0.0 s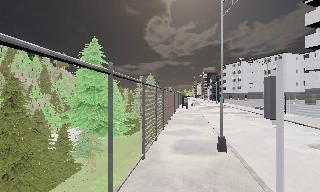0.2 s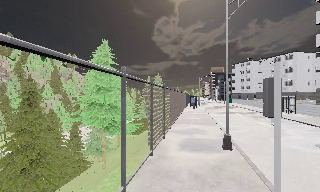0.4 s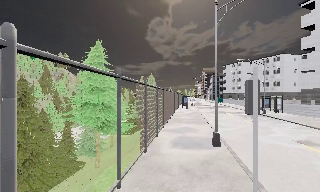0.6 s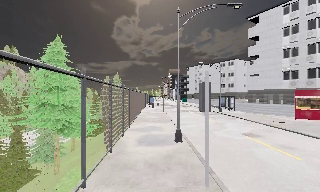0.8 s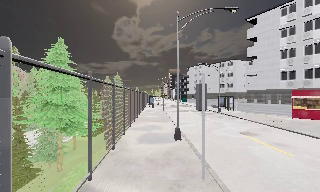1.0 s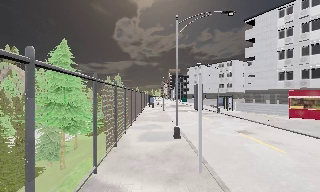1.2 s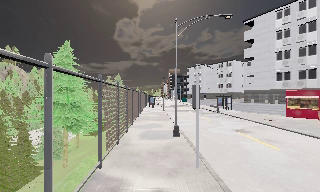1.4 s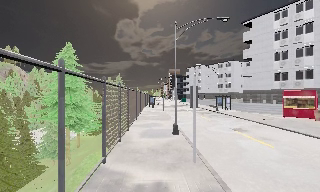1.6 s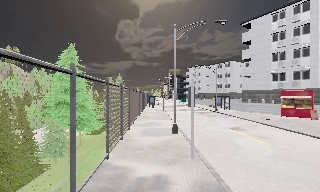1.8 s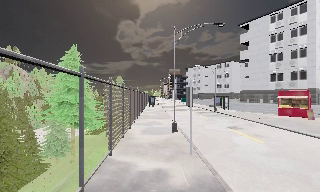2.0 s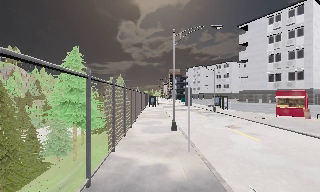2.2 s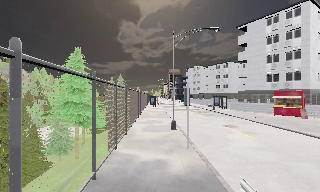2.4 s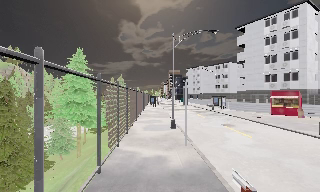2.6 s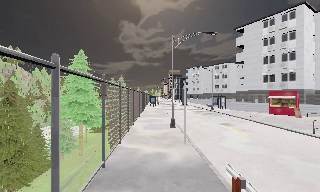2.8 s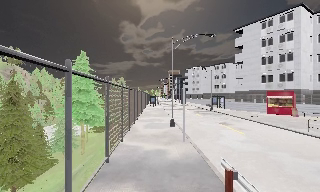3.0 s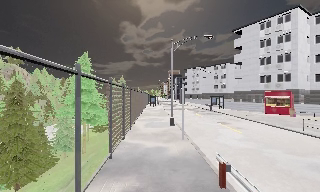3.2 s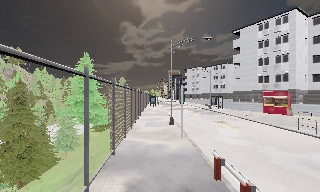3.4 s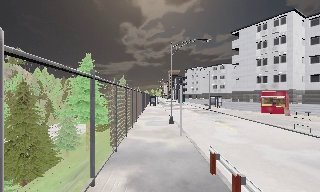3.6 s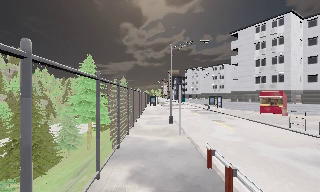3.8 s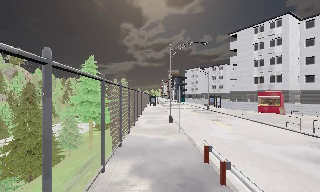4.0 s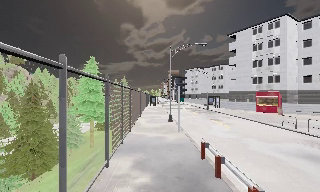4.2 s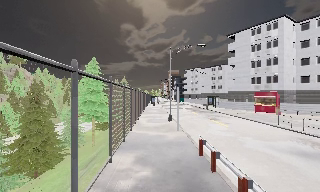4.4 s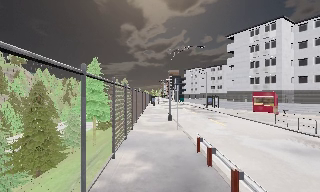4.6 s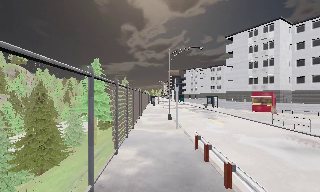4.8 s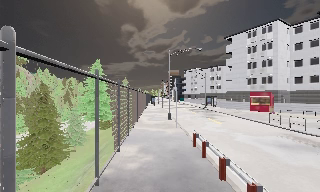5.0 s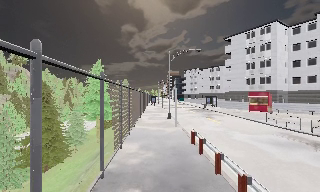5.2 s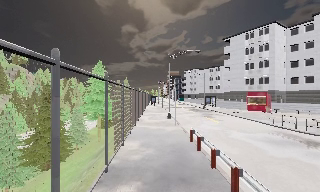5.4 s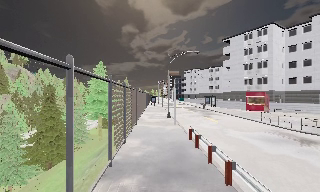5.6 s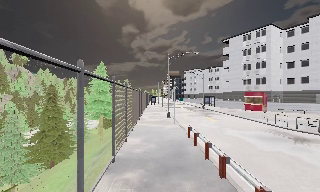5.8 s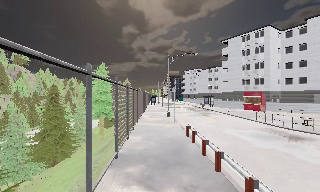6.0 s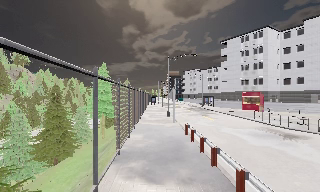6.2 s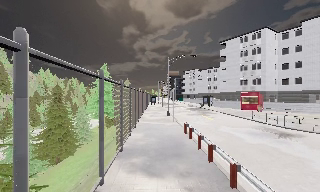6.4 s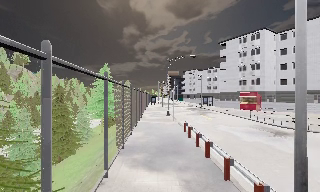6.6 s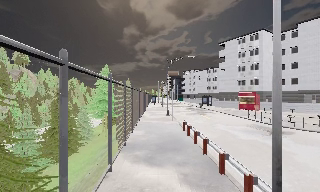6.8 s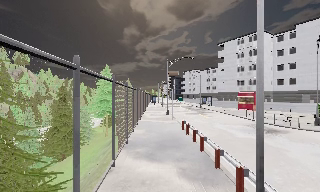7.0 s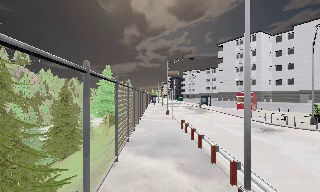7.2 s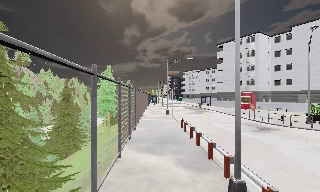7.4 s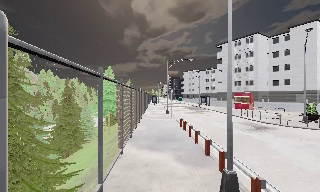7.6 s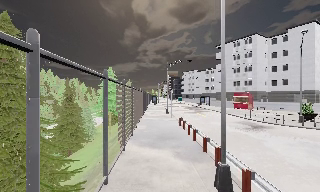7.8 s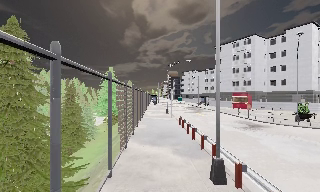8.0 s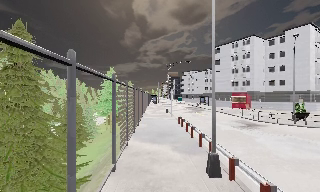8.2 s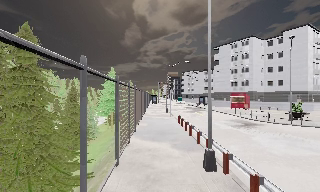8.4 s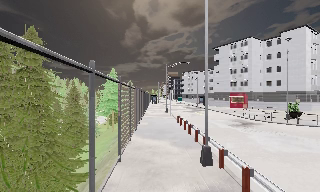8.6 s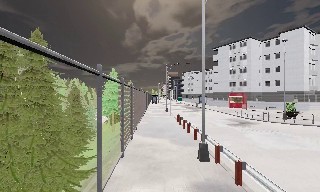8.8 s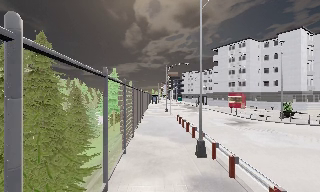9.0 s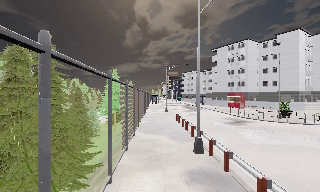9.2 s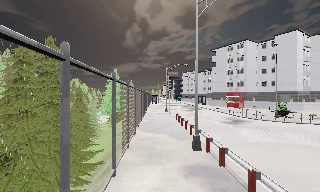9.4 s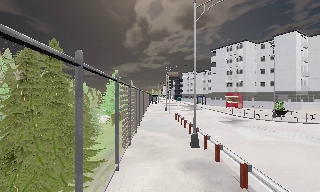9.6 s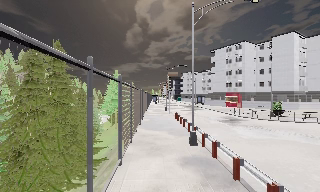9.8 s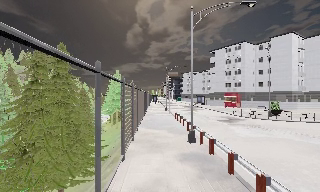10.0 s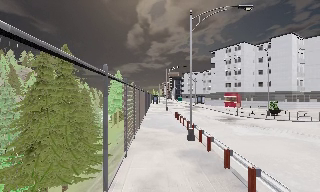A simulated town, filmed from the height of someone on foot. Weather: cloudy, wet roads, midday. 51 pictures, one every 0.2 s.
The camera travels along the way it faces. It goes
backward.
0.0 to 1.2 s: The camera pans to its right, which is clockwise from overhead, by about 10 degrees. It travels backward, about 2.5 m, so what stands in front gets smaller.
1.2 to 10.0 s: The camera travels backward, about 18 m, so what stands in front gets smaller.
The film runs backward here.
